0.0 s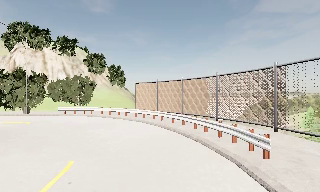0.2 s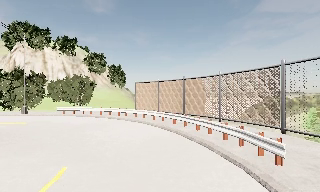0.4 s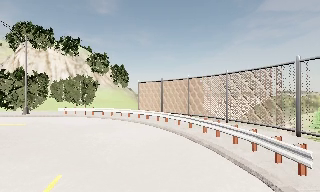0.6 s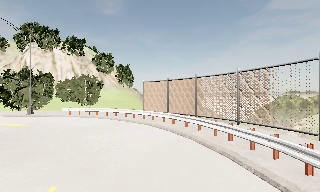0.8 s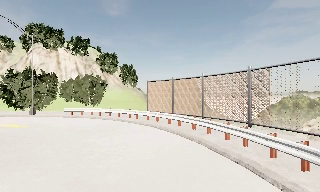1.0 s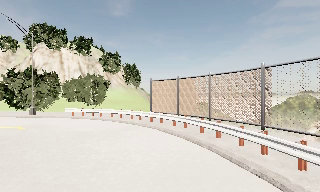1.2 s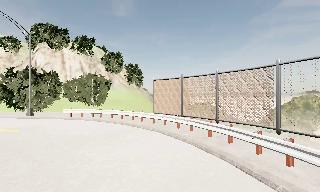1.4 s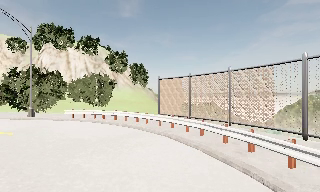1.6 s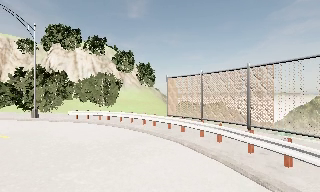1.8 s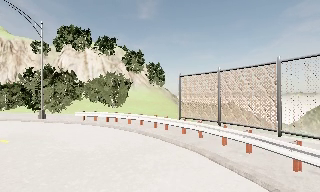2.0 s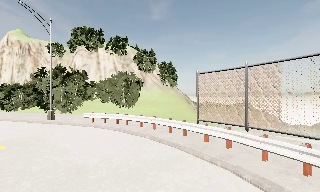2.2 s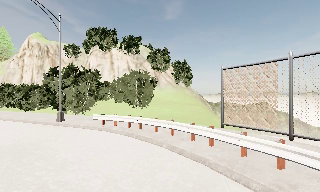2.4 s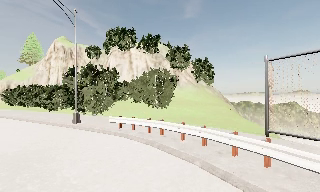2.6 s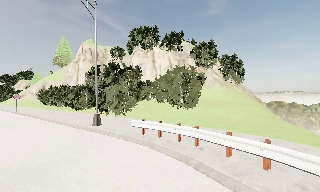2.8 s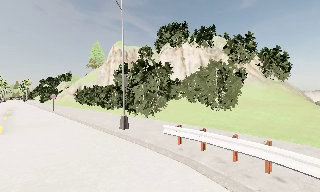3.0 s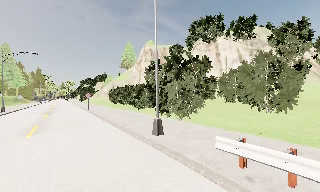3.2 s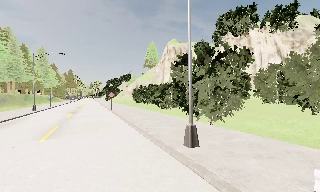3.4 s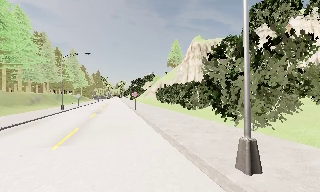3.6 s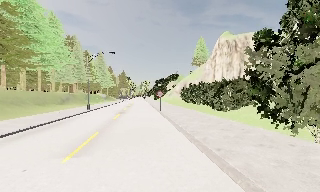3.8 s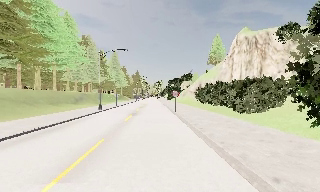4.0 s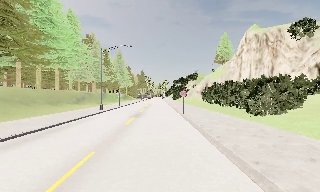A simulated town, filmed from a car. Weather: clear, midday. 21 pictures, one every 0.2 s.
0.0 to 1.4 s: The camera travels forward, about 4 m, so what stands in front looms larger. It gains speed.
1.4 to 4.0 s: The camera pans to its left, which is counterclockwise from overhead, by about 80 degrees. It travels forward, about 18 m.
The film runs forward here.
